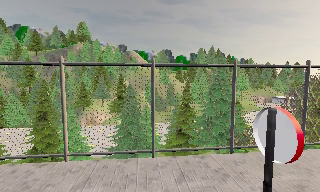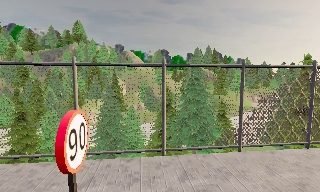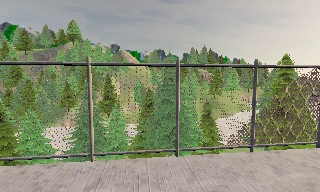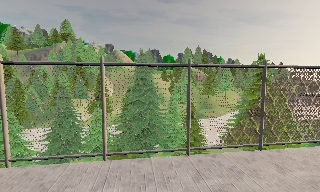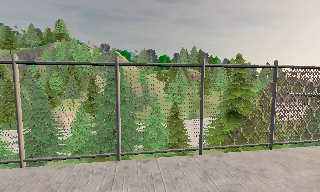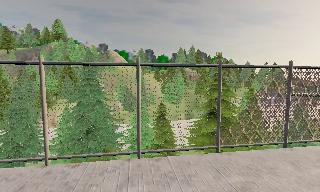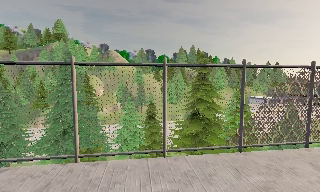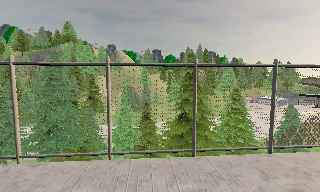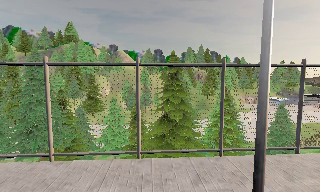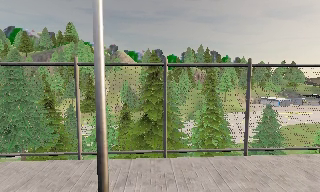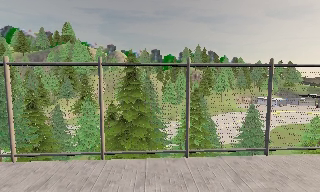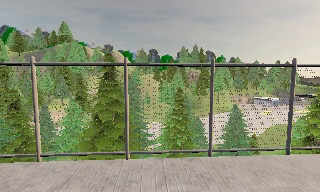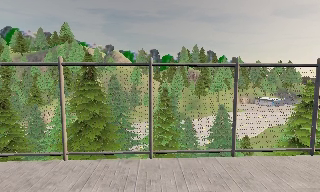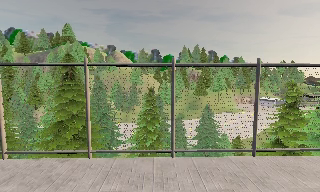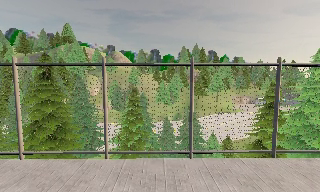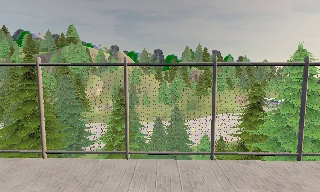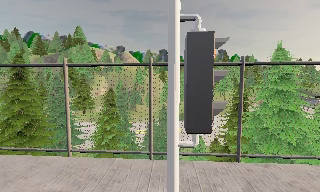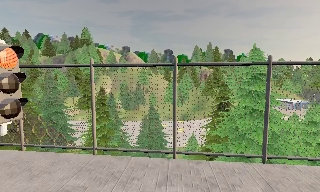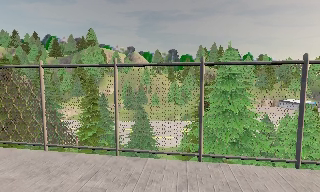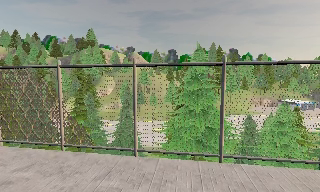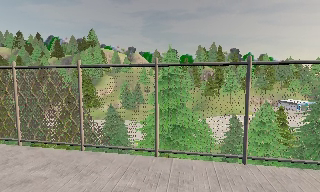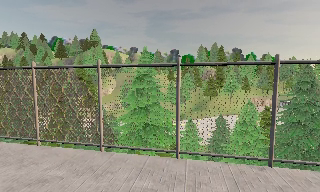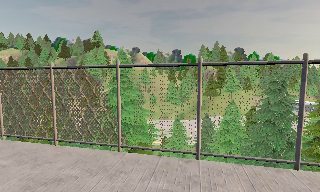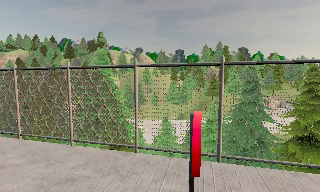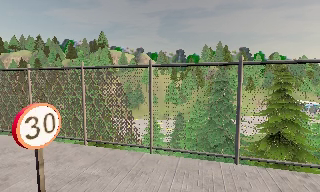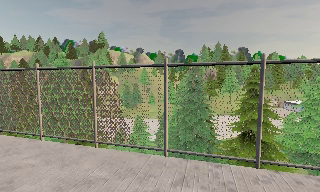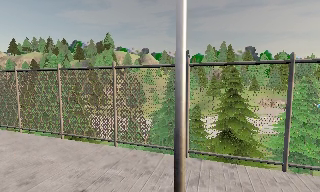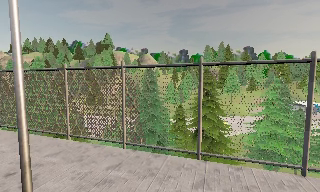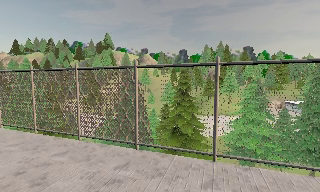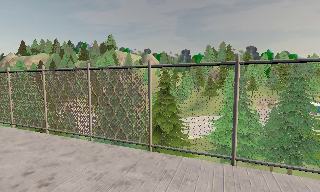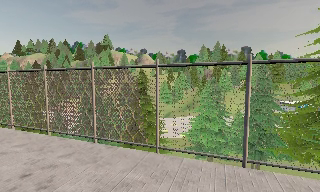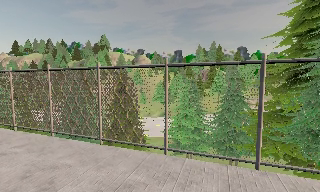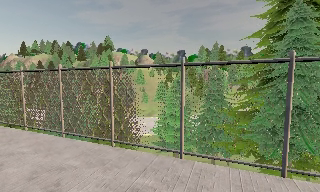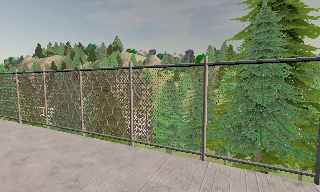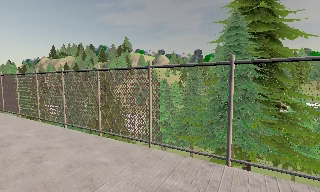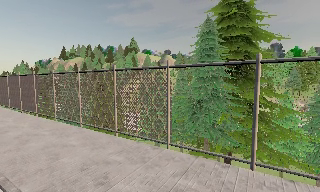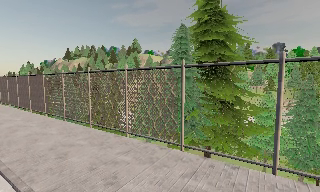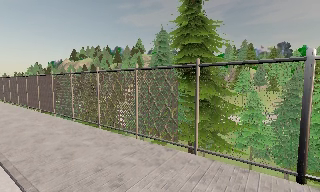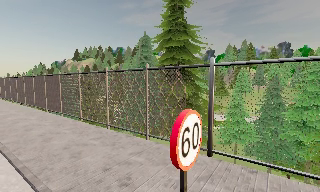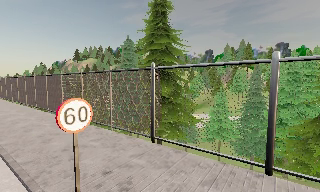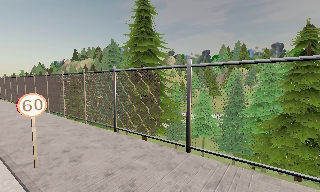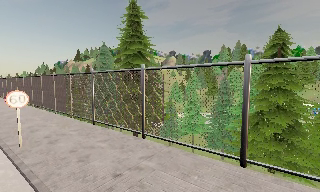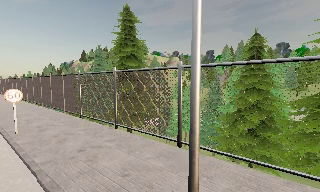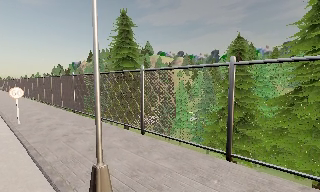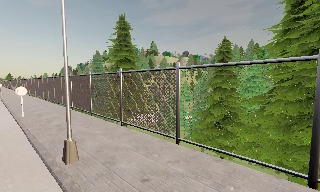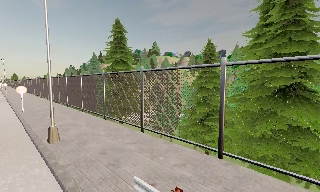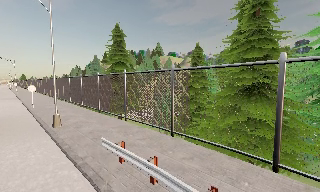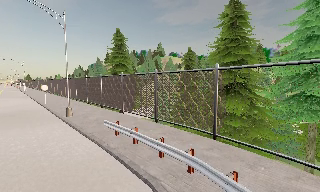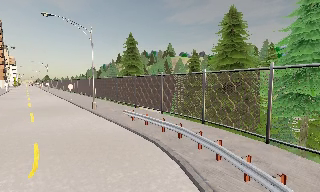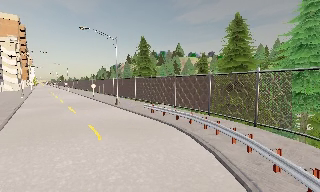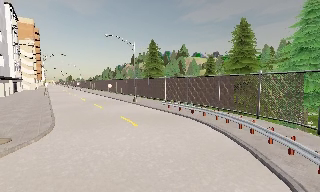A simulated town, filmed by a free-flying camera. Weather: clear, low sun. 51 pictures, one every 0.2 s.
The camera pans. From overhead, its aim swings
counterclockwise.
0.0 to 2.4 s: The camera travels to its right, about 25 m, so close, fixed things drift to the left.
2.4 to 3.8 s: The camera pans to its left, which is counterclockwise from overhead, by about 10 degrees. It travels to its right, about 15 m, so close, fixed things drift to the left.
3.8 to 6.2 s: The camera pans to its left, which is counterclockwise from overhead, by about 10 degrees. It travels to its right, about 30 m, so close, fixed things drift to the left.
6.2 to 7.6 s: The camera pans to its left, which is counterclockwise from overhead, by about 15 degrees. It travels to its right and backward, about 17 m, so close, fixed things drift to the left.
7.6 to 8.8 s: The camera travels to its right and backward, about 14 m, so close, fixed things drift to the left.
8.8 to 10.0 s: The camera pans to its left, which is counterclockwise from overhead, by about 10 degrees. It travels backward, about 14 m, so what stands in front gets smaller.
The film runs backward here.
